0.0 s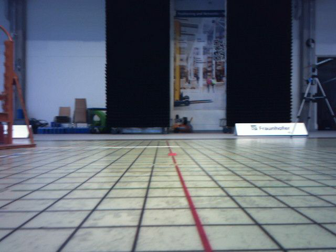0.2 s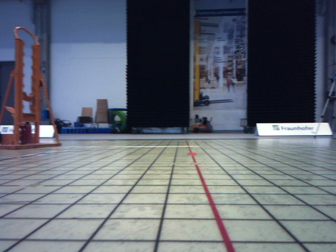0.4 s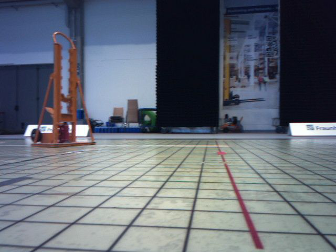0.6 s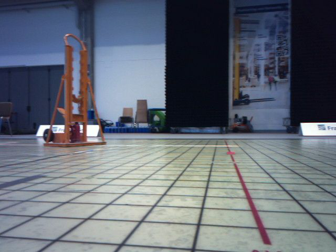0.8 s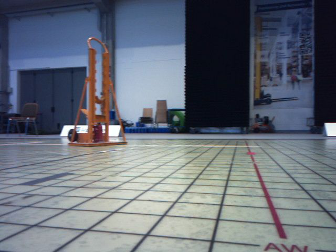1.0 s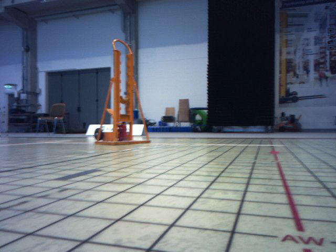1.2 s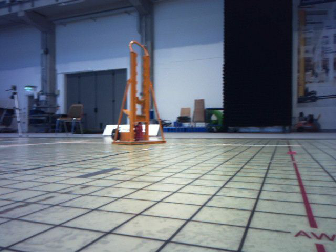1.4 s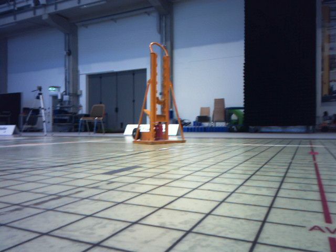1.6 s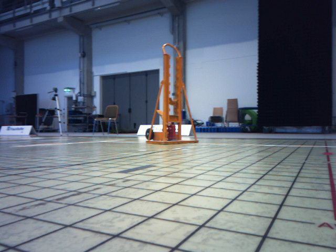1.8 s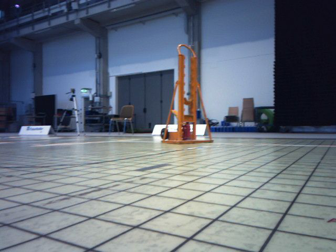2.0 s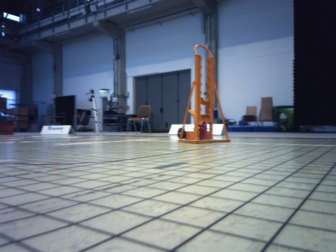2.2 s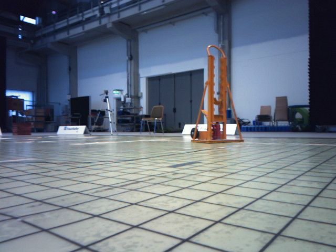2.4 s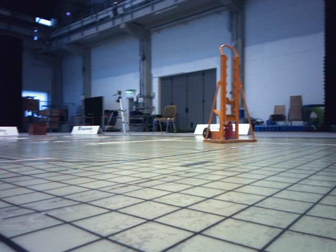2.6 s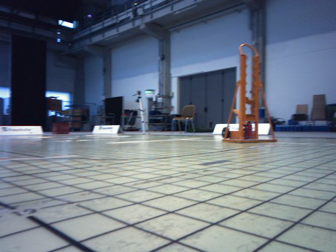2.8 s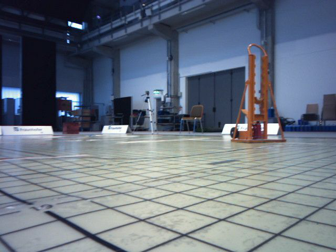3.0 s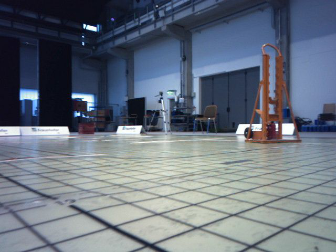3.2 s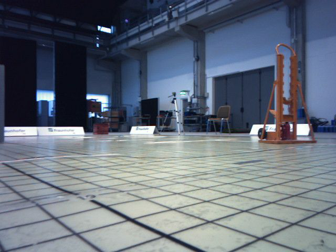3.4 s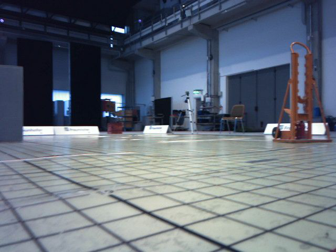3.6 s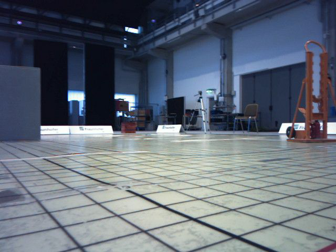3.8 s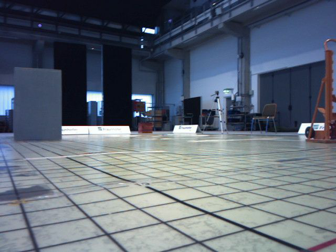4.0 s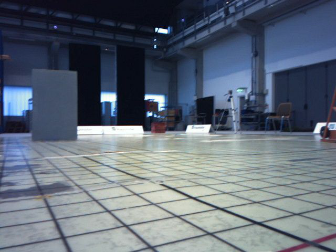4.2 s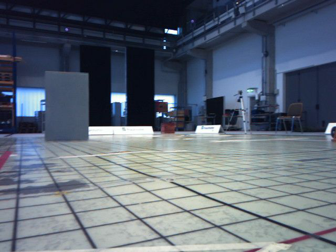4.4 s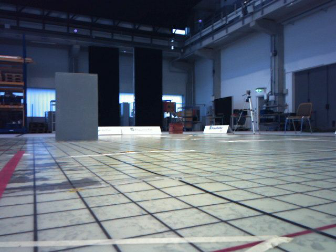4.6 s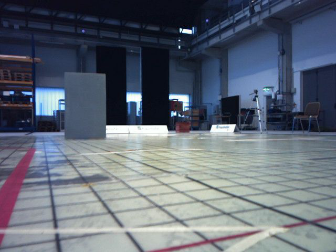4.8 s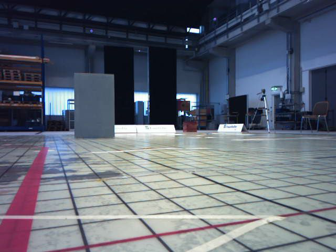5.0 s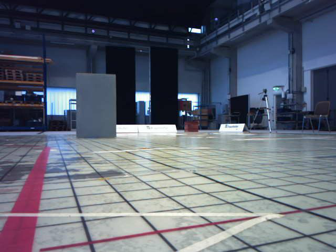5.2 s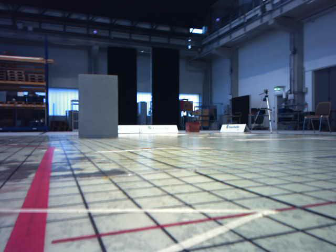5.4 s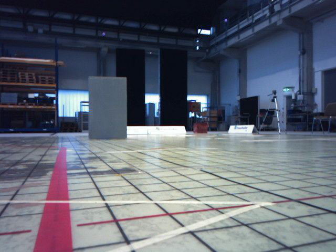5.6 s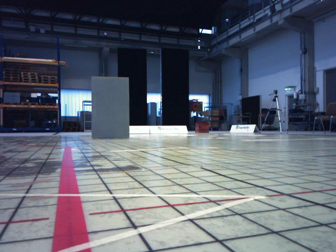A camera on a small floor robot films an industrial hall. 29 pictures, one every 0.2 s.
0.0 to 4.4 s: The camera pans to its left, which is counterclockwise from overhead, by about 65 degrees. It travels backward, about 0.8 m.
4.4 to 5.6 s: The camera travels backward, about 0.2 m, so what stands in front gets smaller.
The film runs backward here.
